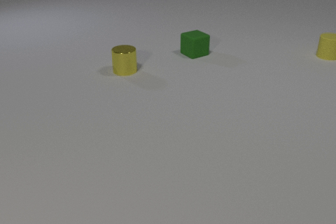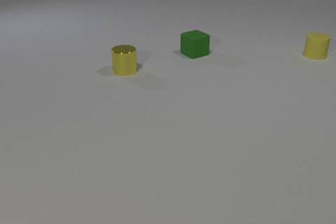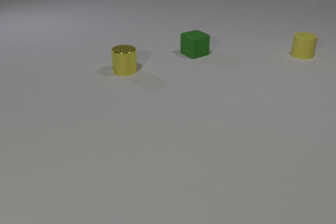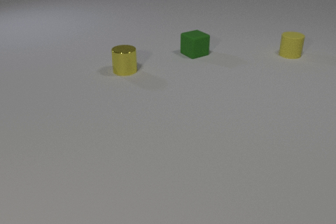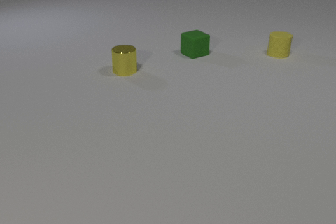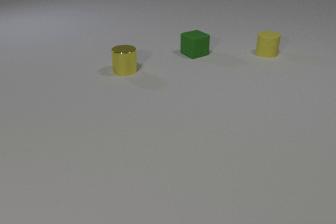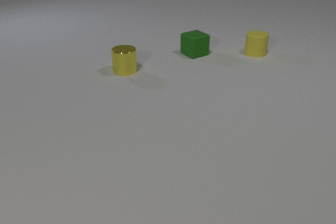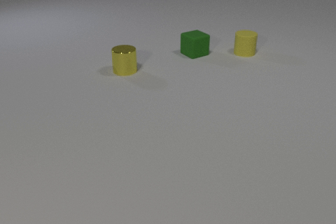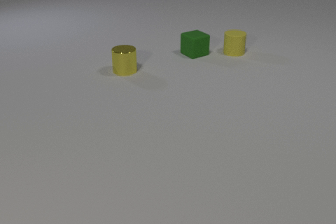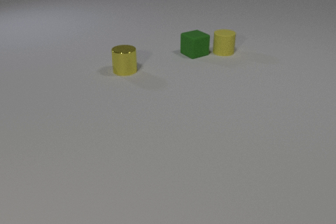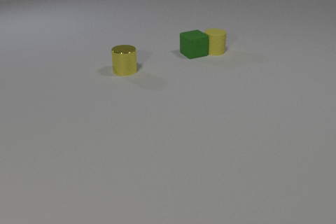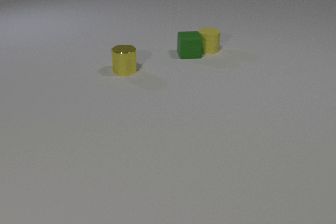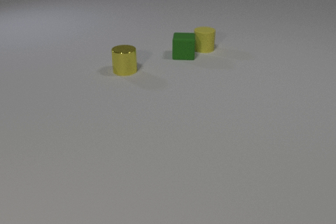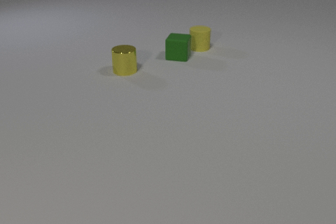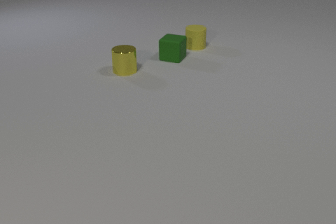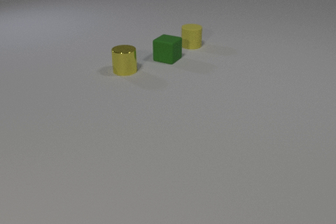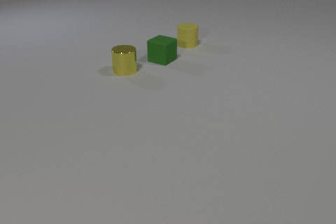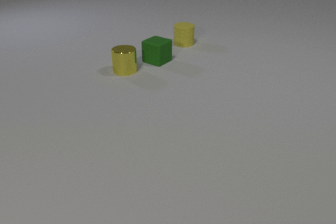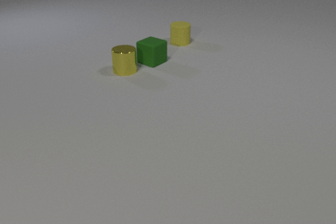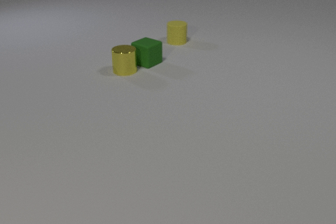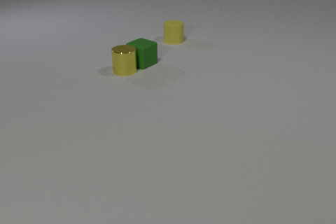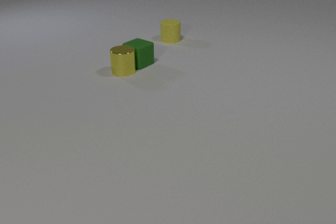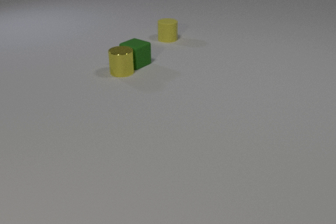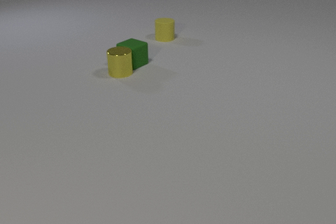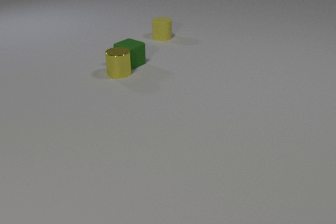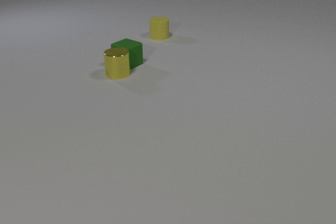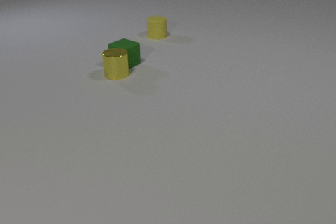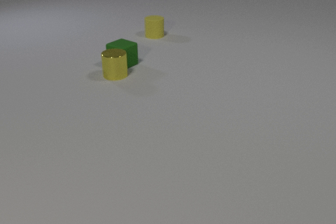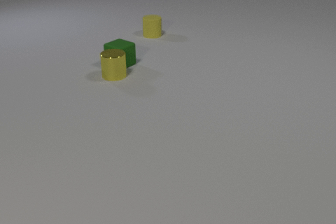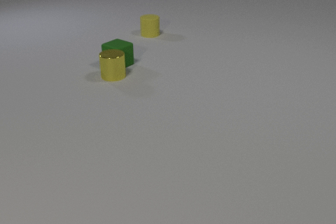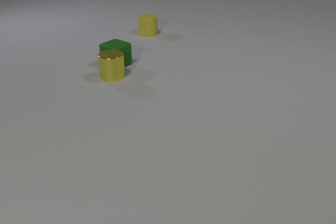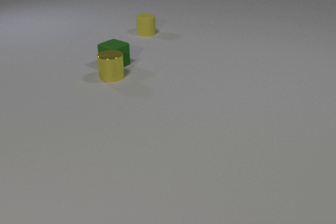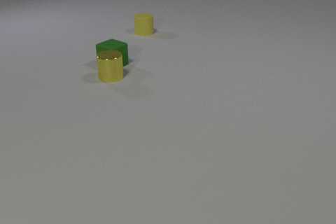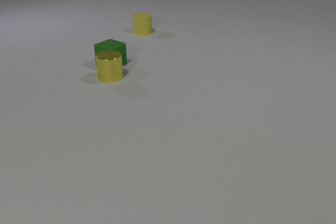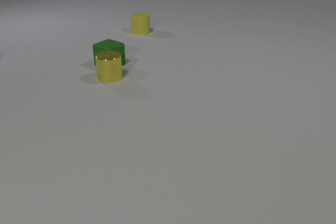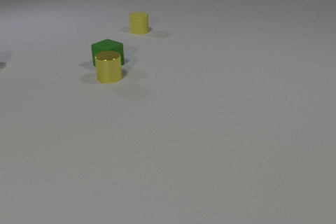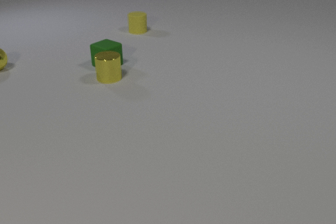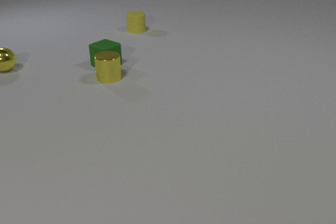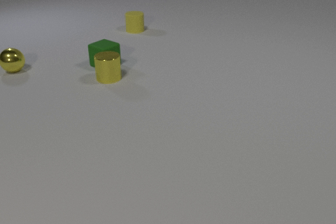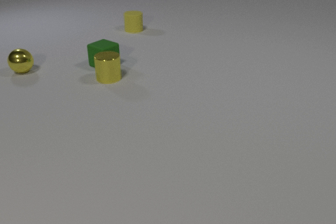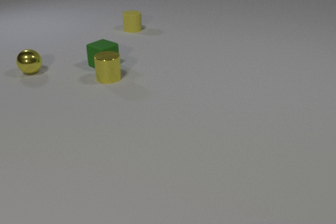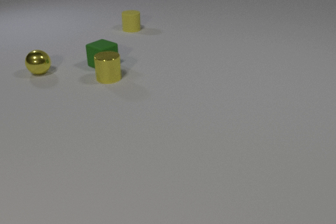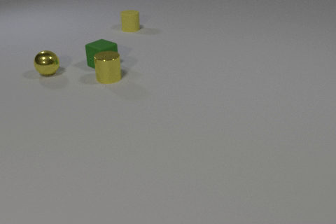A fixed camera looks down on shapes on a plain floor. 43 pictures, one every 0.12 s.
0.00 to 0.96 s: The yellow rubber cylinder slides to the left.
0.96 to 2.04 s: The yellow rubber cylinder slides to the left and away from the camera. The green rubber cube slides to the left and toward the camera, spins so that its near face slides to the left, clockwise seen from above. The yellow rubber cylinder and the green rubber cube collide.
2.04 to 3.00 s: The yellow rubber cylinder slides to the left and away from the camera. The green rubber cube slides to the left. The yellow metal cylinder slides toward the camera and to the left. The green rubber cube and the yellow metal cylinder collide.
3.00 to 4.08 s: The yellow rubber cylinder slides to the left and away from the camera. The green rubber cube slides to the left. The yellow metal cylinder slides to the left and toward the camera.
4.08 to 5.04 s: The yellow rubber cylinder slides to the left and away from the camera. The green rubber cube slides to the left. The yellow metal sphere comes in at the left edge, rolls to the right and toward the camera.
Are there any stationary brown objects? no.
What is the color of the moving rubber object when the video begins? yellow.
What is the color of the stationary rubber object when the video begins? green.
